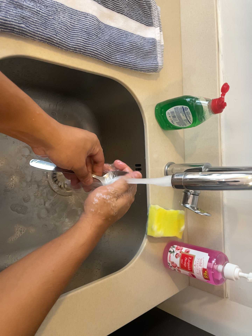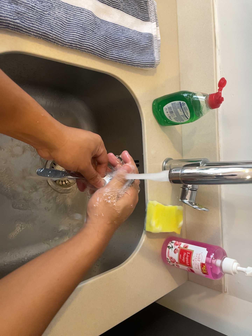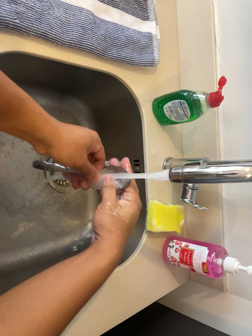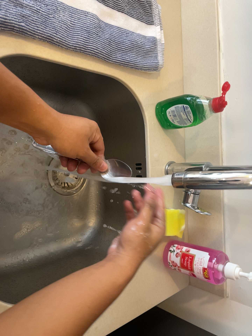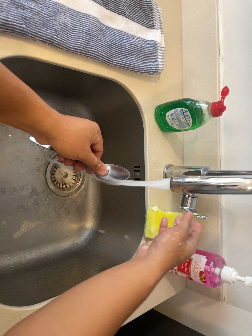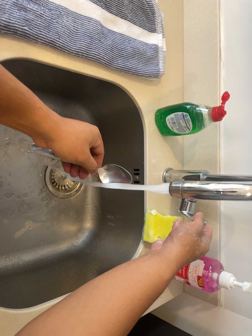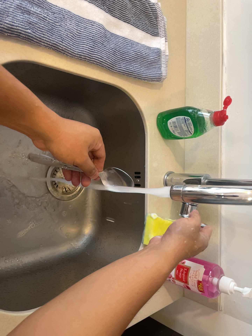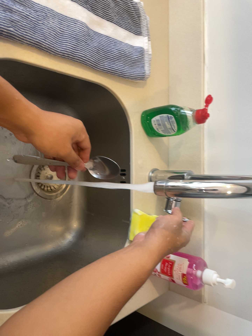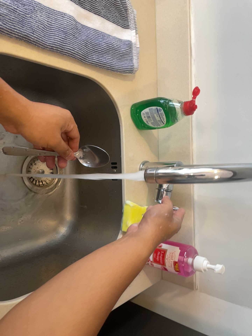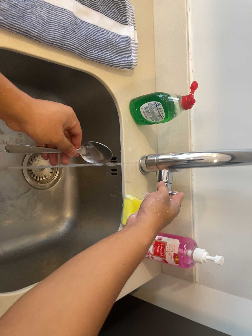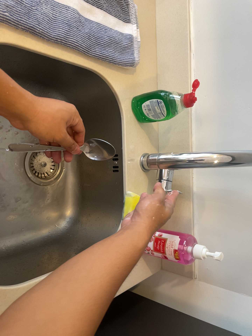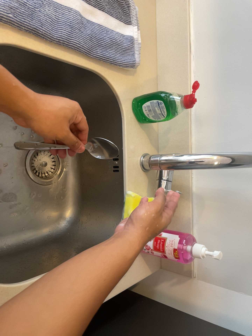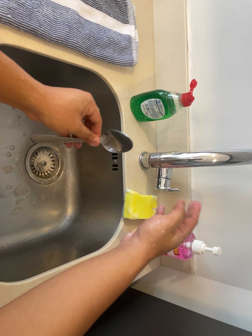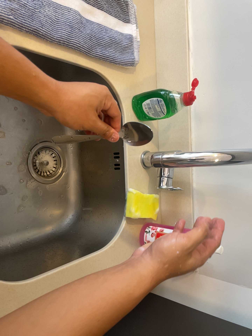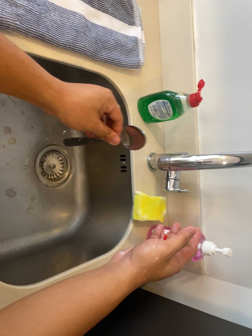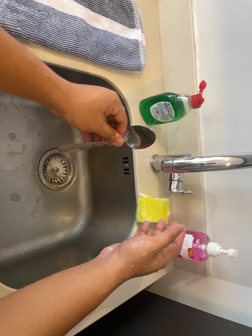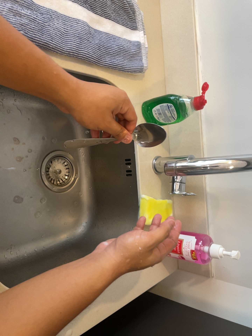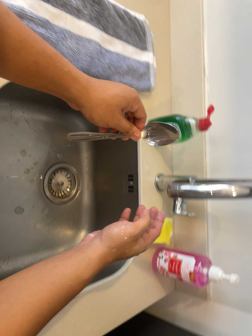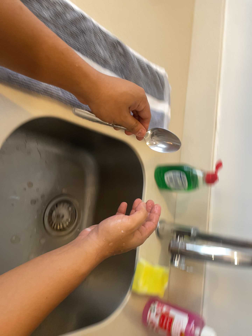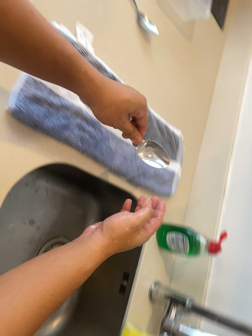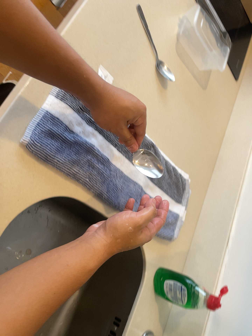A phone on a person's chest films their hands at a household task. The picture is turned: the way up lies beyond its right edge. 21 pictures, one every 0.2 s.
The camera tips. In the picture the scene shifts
downward.
0.0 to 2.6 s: The camera shifts only a little, or ends up much as it began.
2.6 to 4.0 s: The camera travels toward the top of its view, about 12 cm, so close, fixed things drift downward. Its aim tips toward the top of its view by about 25 degrees, and the scene shifts downward. It rolls about its line of sight by about 25 degrees, and the scene rotates clockwise.
The film runs forward here.
